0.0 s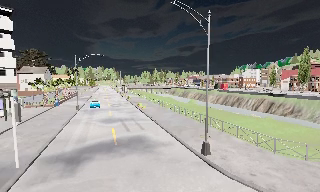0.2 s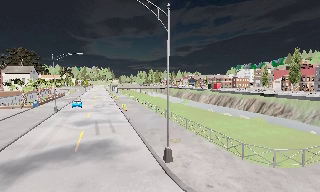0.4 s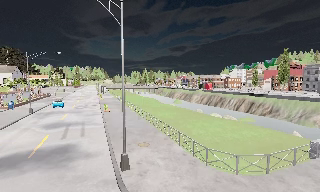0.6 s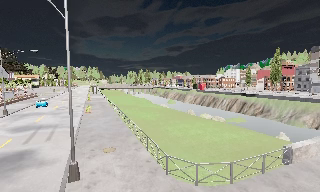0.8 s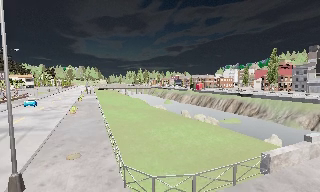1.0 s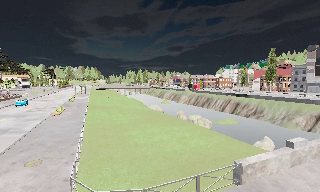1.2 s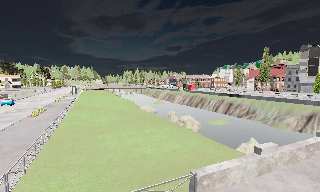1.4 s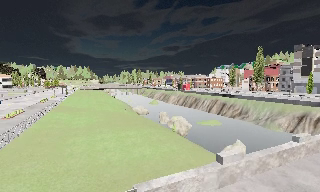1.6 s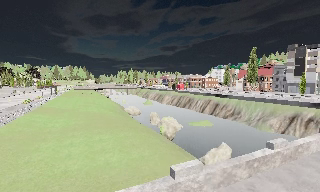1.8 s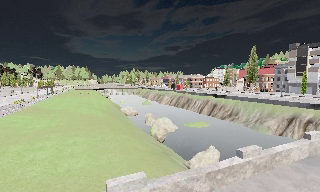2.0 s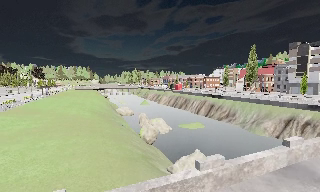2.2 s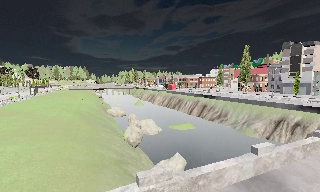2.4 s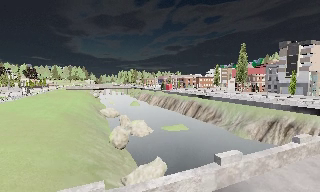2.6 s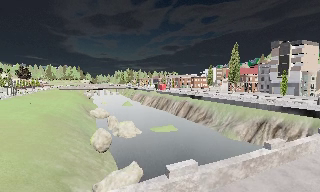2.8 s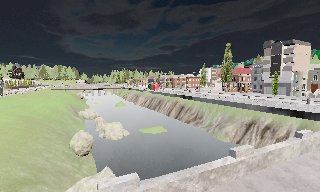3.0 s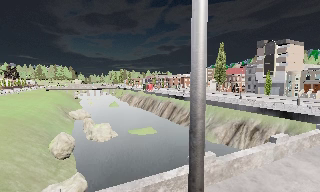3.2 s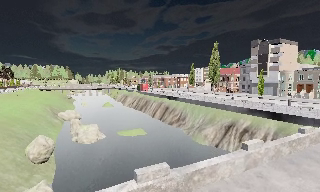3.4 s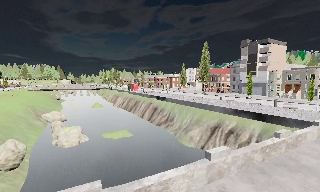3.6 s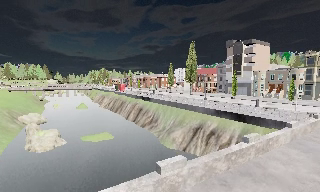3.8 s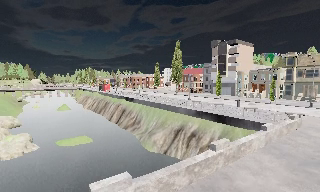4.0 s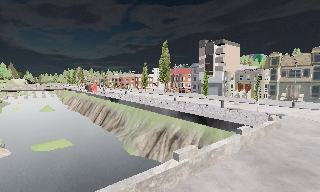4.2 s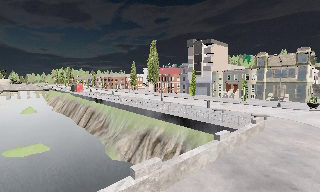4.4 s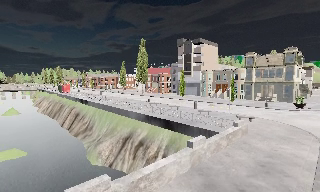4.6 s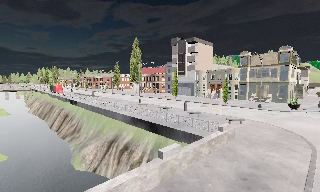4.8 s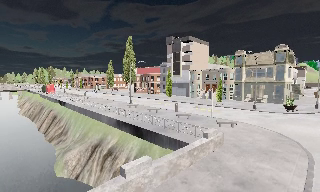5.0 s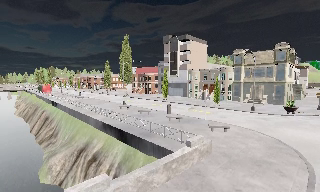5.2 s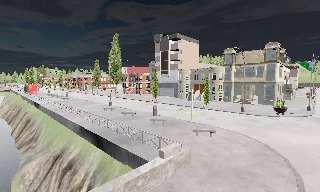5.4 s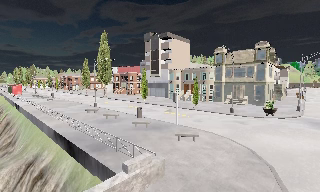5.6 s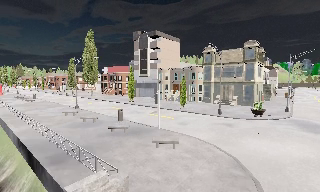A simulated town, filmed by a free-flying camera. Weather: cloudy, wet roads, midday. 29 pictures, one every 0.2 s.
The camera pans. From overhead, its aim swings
clockwise.
The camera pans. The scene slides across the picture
to the left.
0.0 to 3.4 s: The camera travels to its right and forward, about 35 m, so close, fixed things drift to the left.
3.4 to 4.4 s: The camera swings to its right by about 15 degrees, and the scene slides to the left. It travels to its right and forward, about 9 m, so close, fixed things drift to the left.
4.4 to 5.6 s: The camera travels forward and to its right, about 10 m, so what stands in front looms larger.
The film runs backward here.
